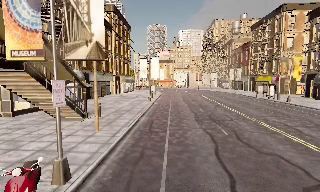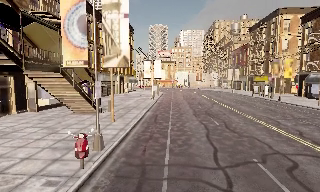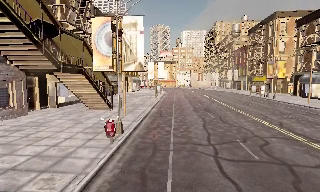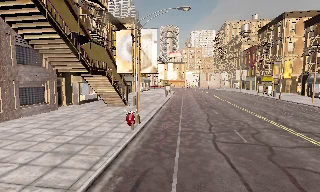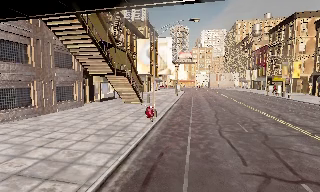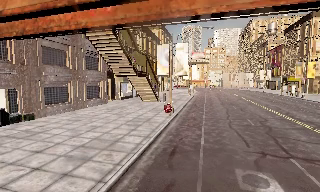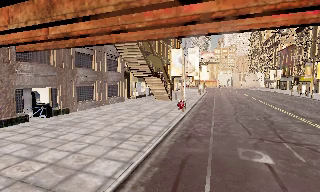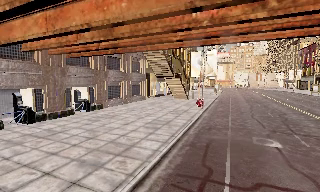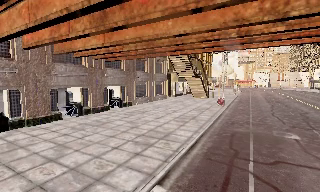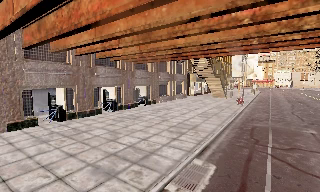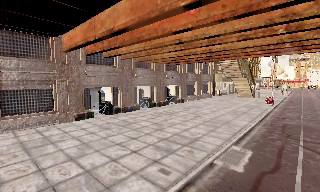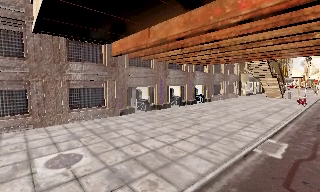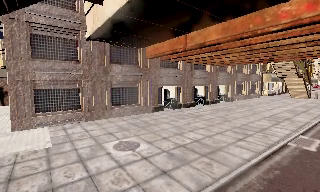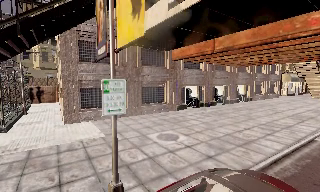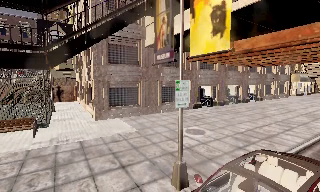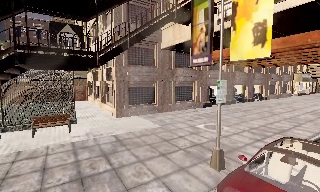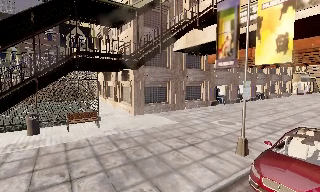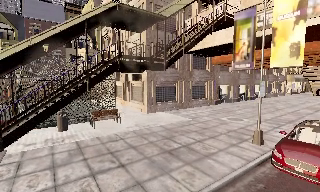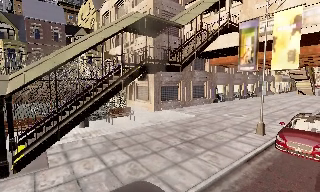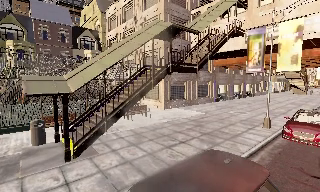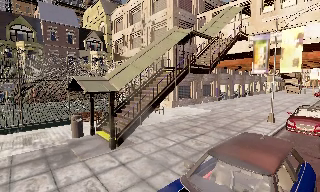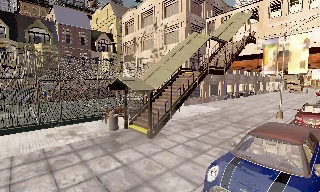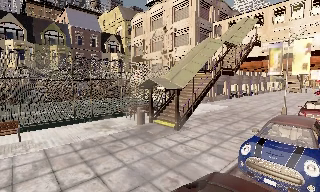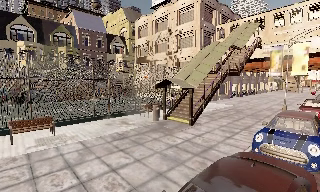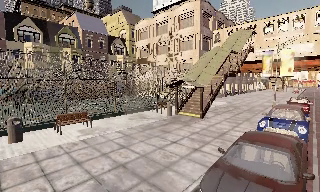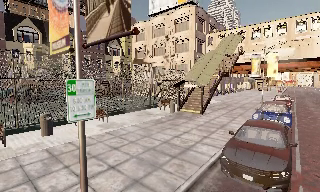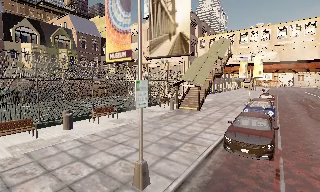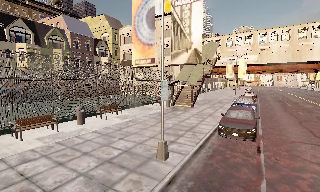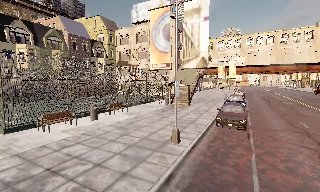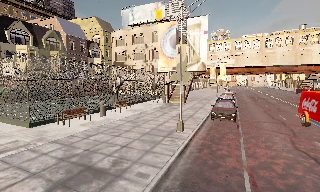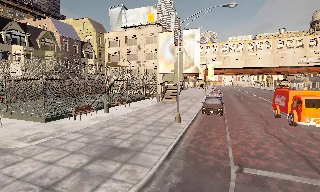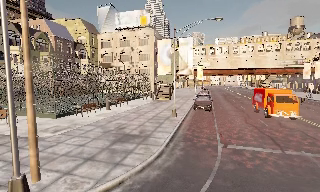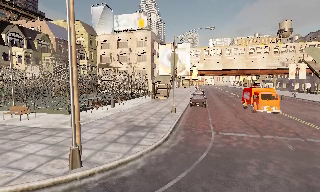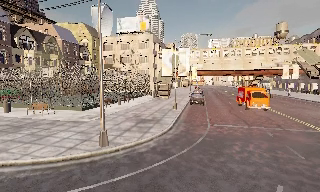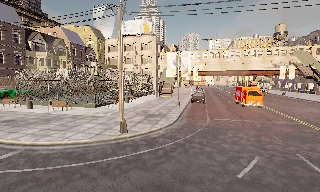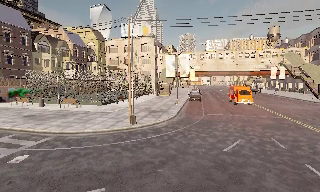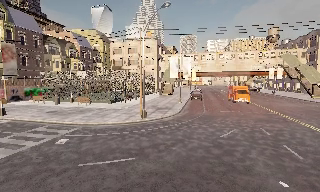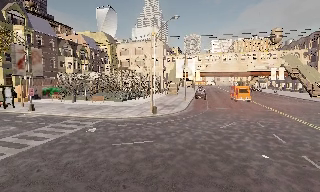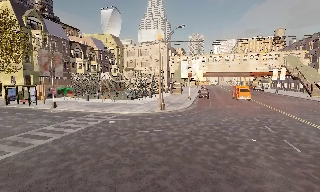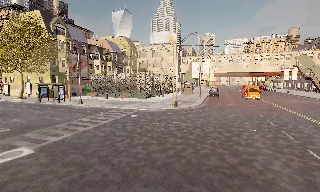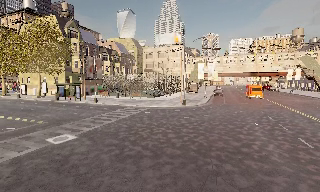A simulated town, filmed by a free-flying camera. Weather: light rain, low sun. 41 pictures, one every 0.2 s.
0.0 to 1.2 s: The camera pans to its left, which is counterclockwise from overhead, by about 15 degrees. It travels backward, about 13 m, so what stands in front gets smaller.
1.2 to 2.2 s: The camera swings to its left by about 30 degrees, and the scene slides to the right. It travels backward and to its left, about 10 m, so what stands in front gets smaller.
2.2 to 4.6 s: The camera travels to its left and backward, about 25 m, so close, fixed things drift to the right.
4.6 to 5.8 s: The camera pans to its right, which is clockwise from overhead, by about 20 degrees. It travels backward and to its left, about 12 m, so what stands in front gets smaller.
5.8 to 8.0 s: The camera travels backward, about 20 m, so what stands in front gets smaller.
The film runs forward here.
